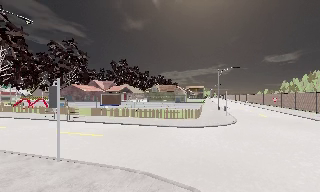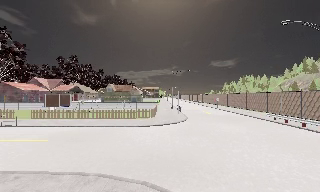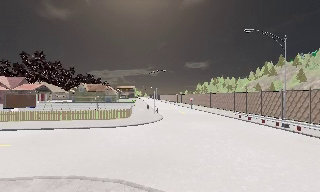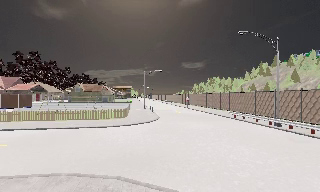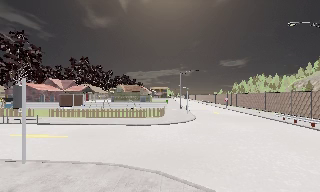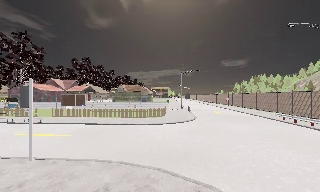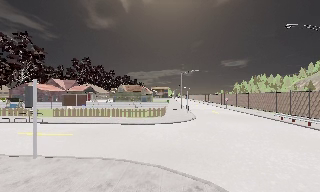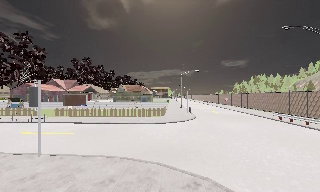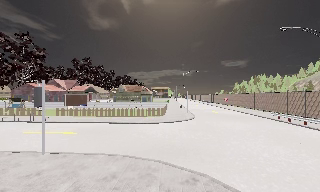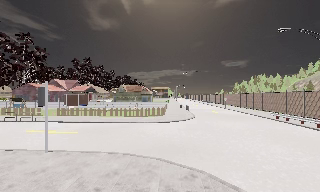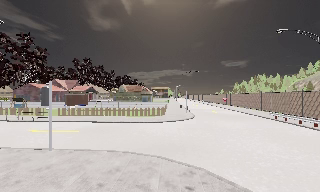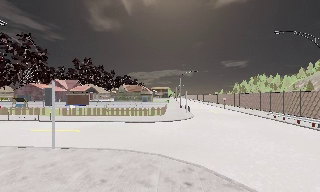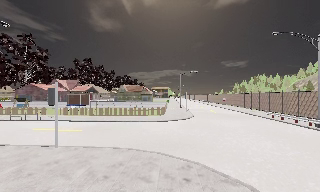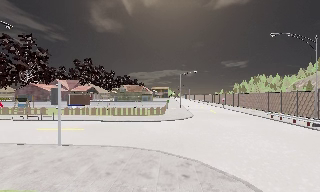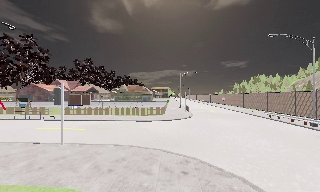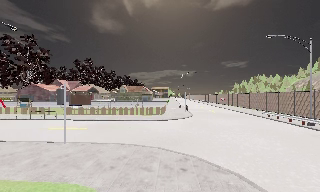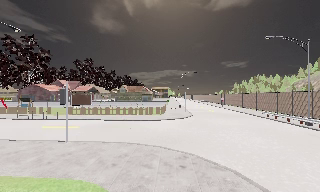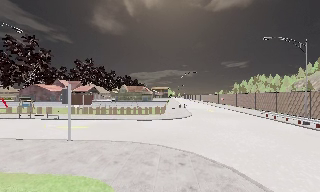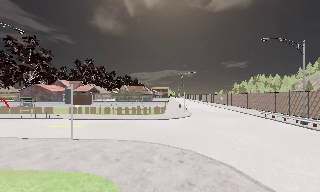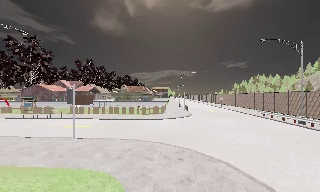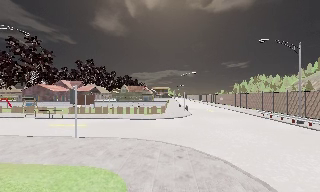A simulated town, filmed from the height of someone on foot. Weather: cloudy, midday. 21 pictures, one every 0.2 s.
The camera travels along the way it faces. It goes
backward.
0.0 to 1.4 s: The camera swings to its right by about 10 degrees, and the scene slides to the left. It travels backward, about 1.5 m, so what stands in front gets smaller.
1.4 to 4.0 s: The camera travels backward, about 3 m, so what stands in front gets smaller.
The film runs backward here.
